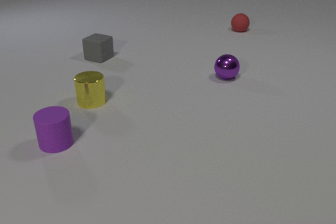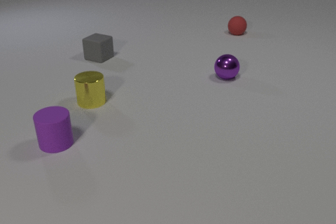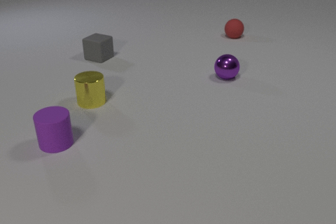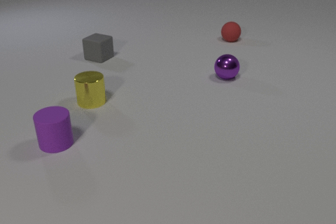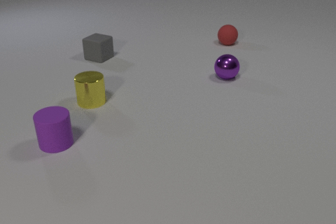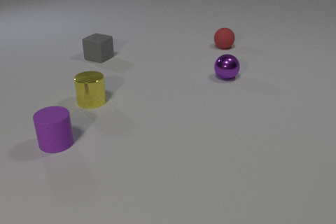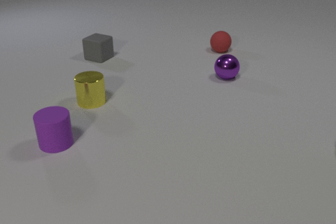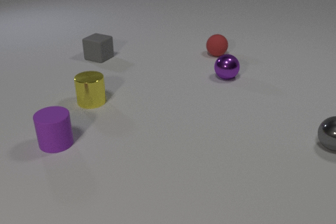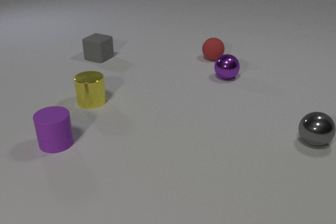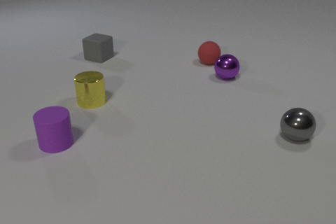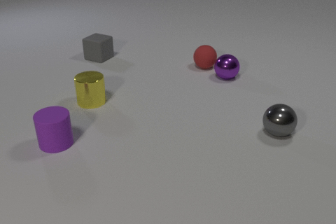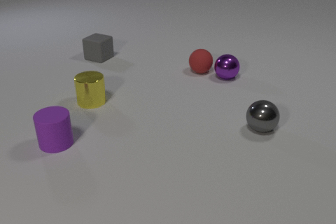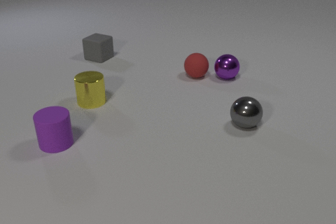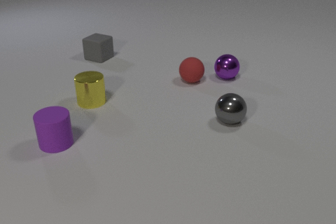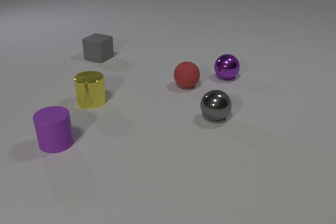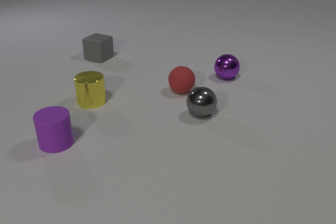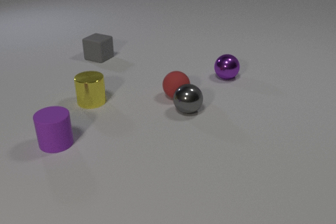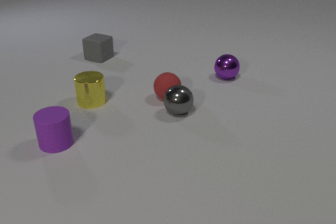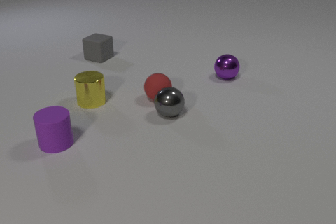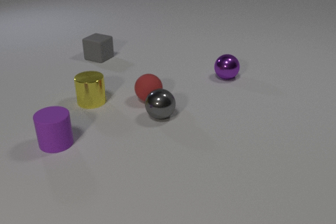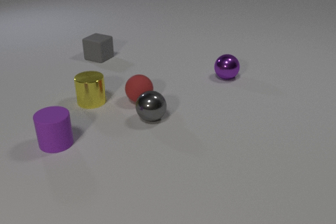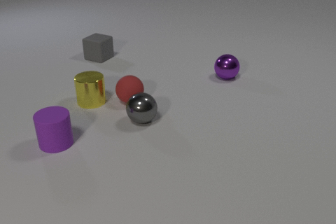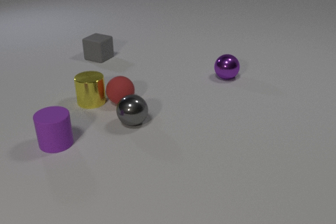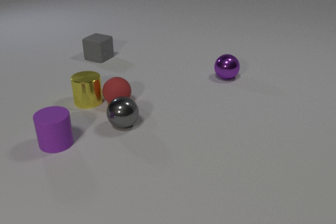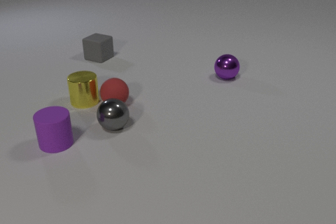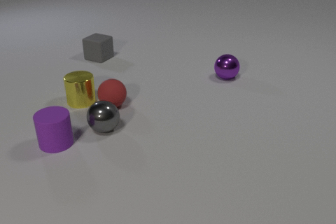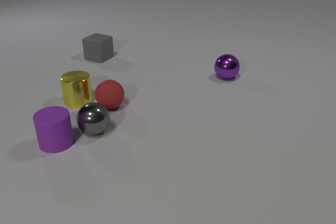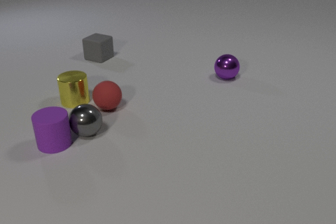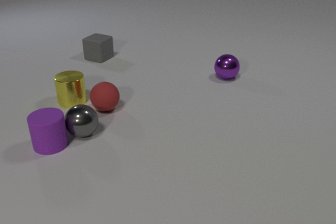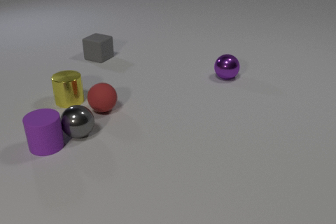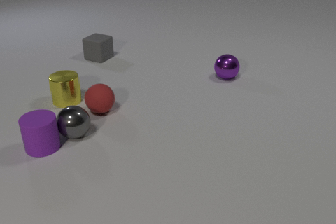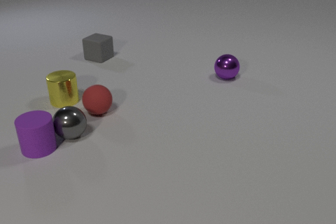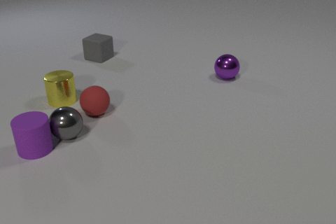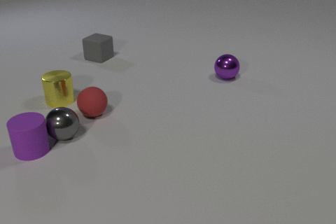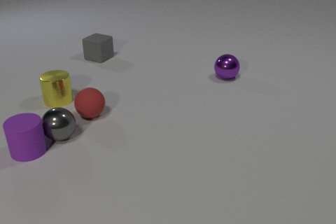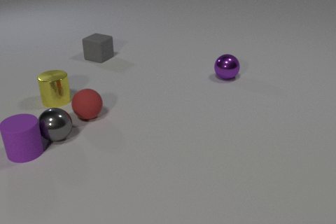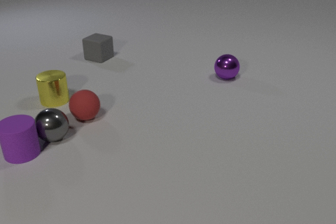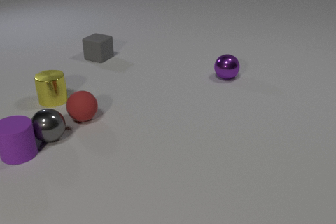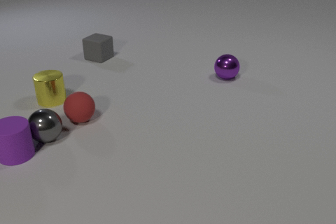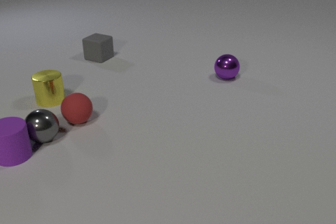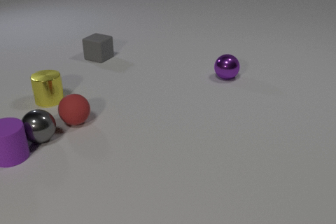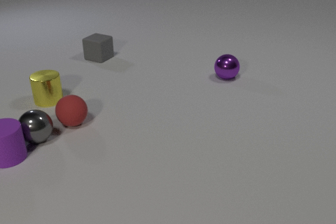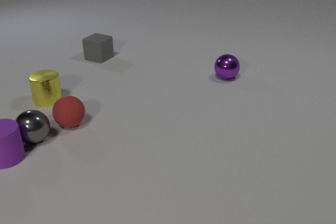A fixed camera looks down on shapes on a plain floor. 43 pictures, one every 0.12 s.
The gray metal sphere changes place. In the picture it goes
to the left.
0.00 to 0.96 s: The gray metal sphere comes in at the right edge, rolls to the left. The red rubber sphere rolls toward the camera.
0.96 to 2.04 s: The gray metal sphere rolls to the left. The red rubber sphere rolls toward the camera and to the left. The gray metal sphere and the red rubber sphere collide.
2.04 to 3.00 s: The gray metal sphere rolls to the left. The red rubber sphere rolls to the left. The yellow metal cylinder slides to the left. The red rubber sphere and the yellow metal cylinder collide.
3.00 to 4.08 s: The gray metal sphere rolls to the left. The red rubber sphere rolls to the left and toward the camera. The yellow metal cylinder slides to the left. The purple rubber cylinder slides to the left. The gray metal sphere and the purple rubber cylinder collide.
4.08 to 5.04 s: The gray metal sphere rolls to the left. The red rubber sphere rolls to the left and toward the camera. The yellow metal cylinder slides to the left. The purple rubber cylinder slides to the left.
What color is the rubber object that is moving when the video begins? red.
How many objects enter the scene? 1.
How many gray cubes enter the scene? 0.
